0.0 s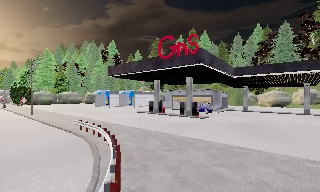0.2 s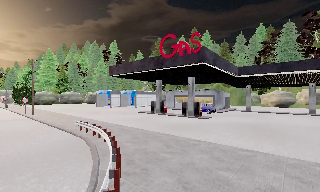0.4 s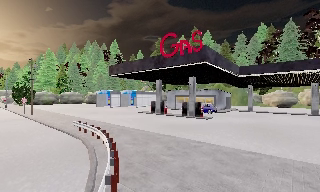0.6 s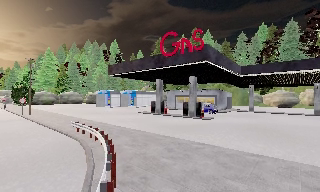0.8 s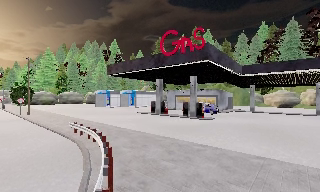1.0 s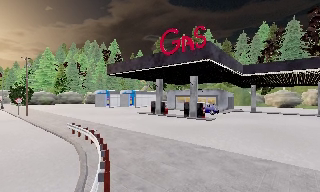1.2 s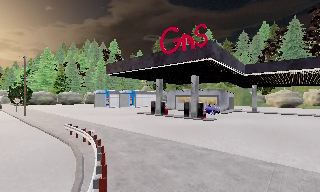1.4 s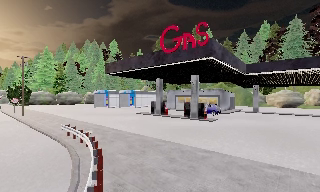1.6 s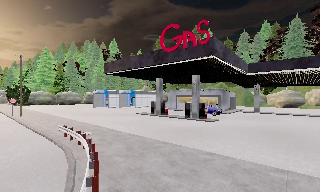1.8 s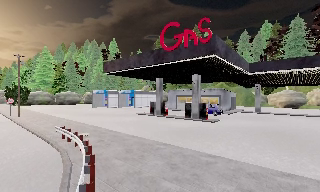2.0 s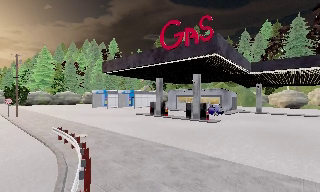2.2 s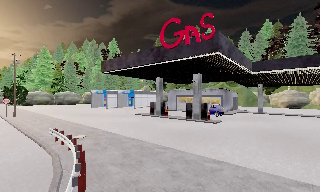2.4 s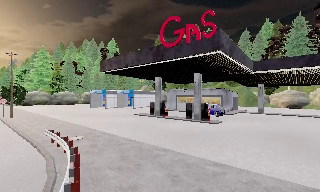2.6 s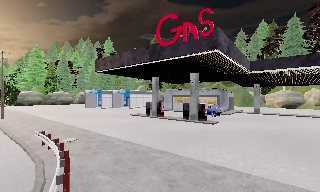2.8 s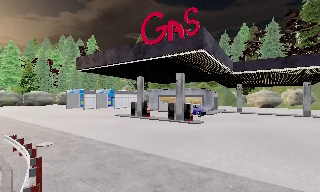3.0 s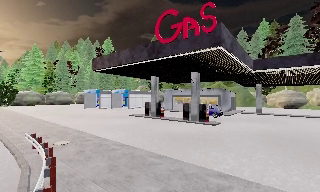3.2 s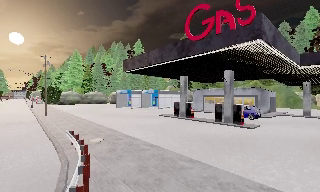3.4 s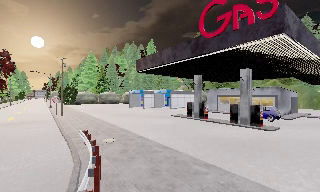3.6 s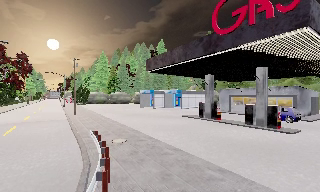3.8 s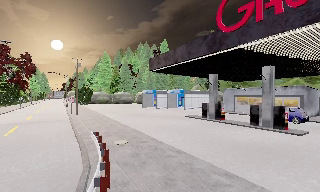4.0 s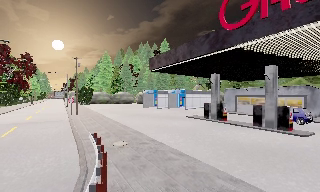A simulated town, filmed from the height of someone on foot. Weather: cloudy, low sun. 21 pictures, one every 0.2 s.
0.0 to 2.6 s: The camera travels forward, about 3.5 m, so what stands in front looms larger.
2.6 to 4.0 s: The scene slides to the right, as the camera pans about 20 degrees to its left. It travels forward, about 2 m, so what stands in front looms larger.
The film runs forward here.
